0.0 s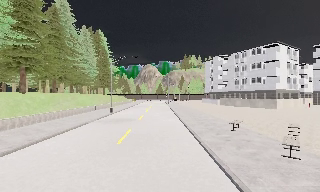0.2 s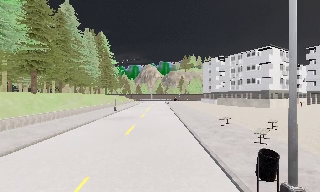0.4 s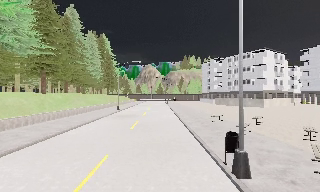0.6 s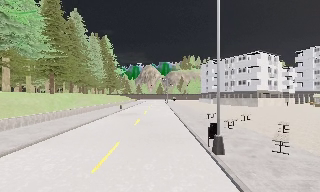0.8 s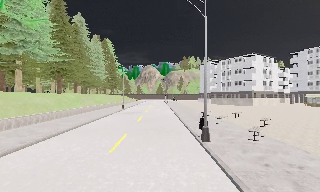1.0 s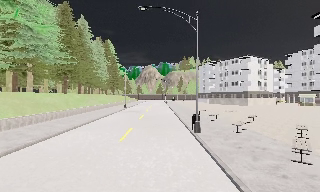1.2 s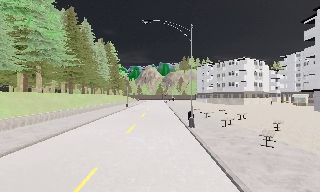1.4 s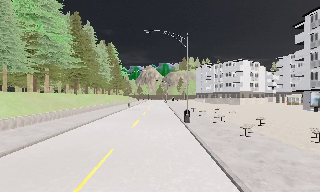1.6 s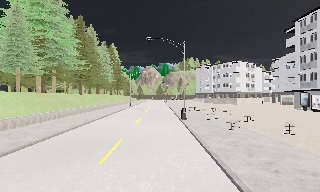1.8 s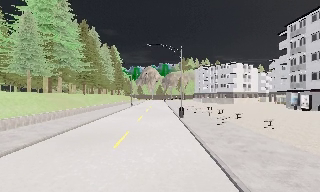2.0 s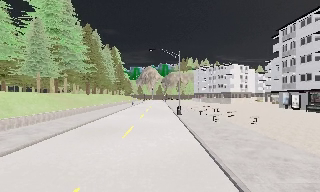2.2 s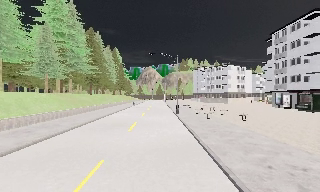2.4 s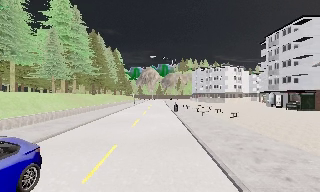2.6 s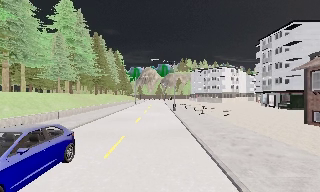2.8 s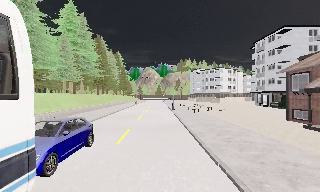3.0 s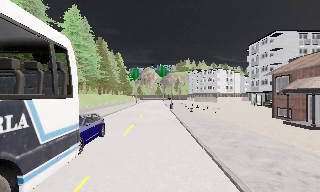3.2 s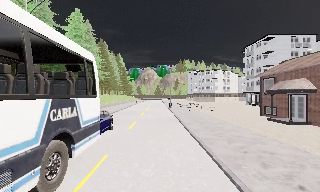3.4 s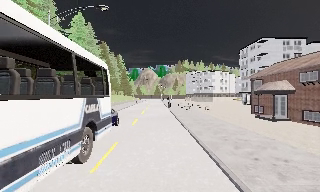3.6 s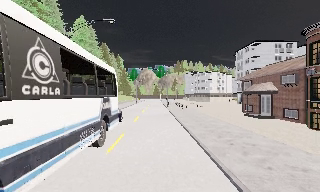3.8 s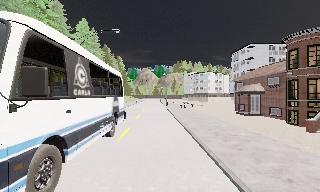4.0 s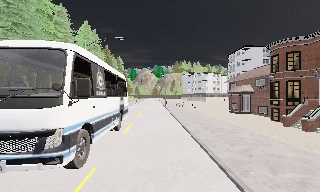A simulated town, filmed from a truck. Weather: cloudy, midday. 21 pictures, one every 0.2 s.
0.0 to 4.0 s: The camera travels backward, about 35 m, so what stands in front gets smaller.
The film runs backward here.
